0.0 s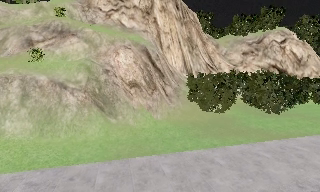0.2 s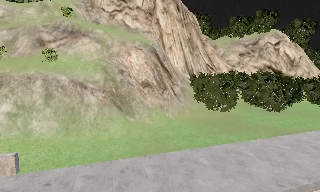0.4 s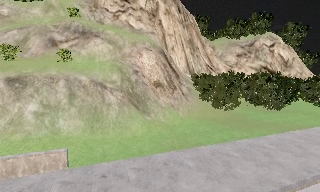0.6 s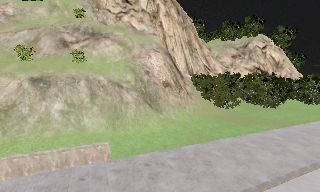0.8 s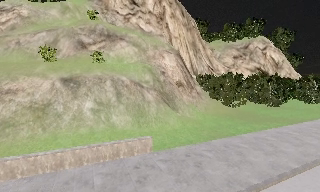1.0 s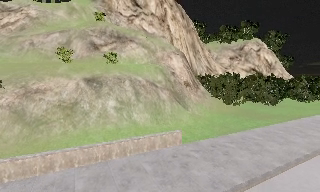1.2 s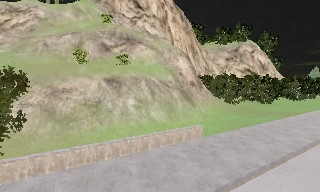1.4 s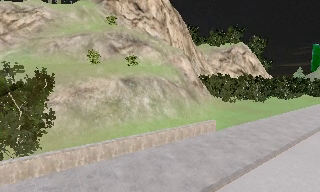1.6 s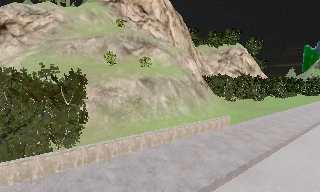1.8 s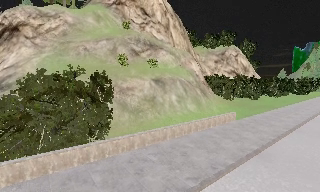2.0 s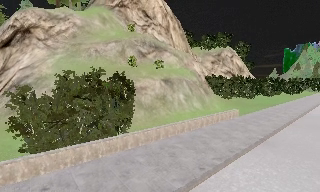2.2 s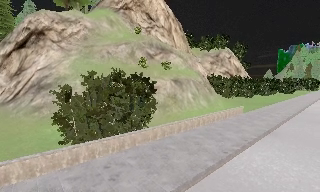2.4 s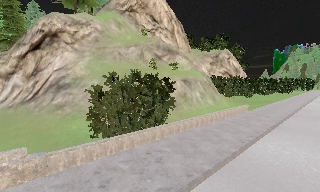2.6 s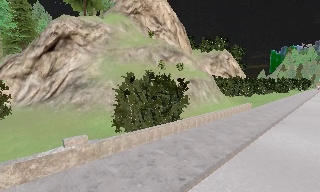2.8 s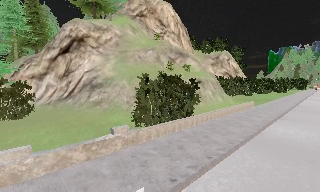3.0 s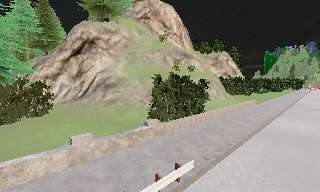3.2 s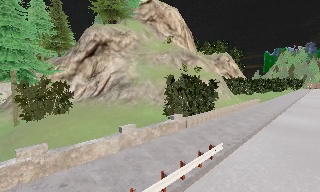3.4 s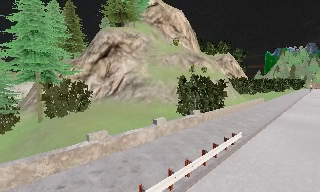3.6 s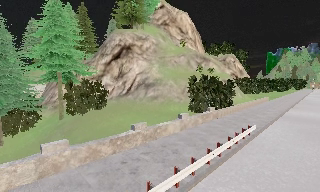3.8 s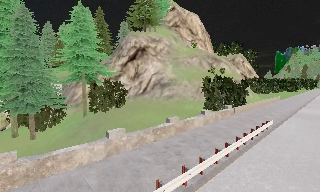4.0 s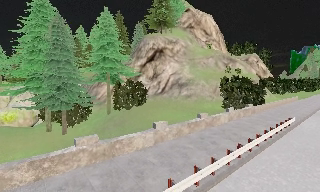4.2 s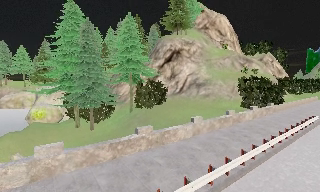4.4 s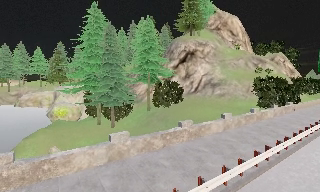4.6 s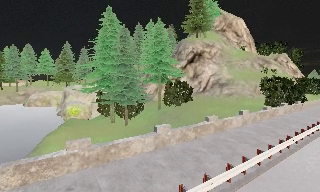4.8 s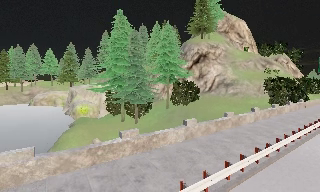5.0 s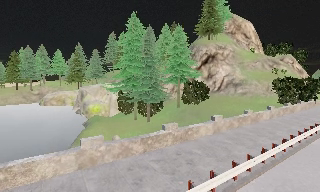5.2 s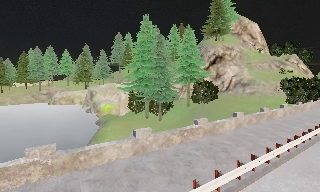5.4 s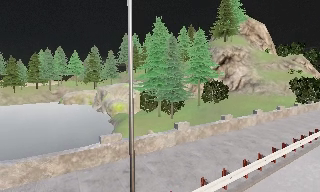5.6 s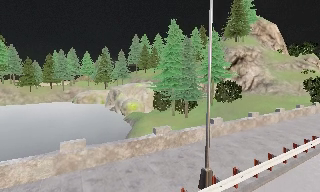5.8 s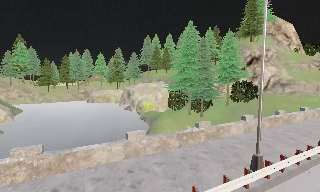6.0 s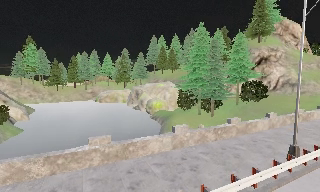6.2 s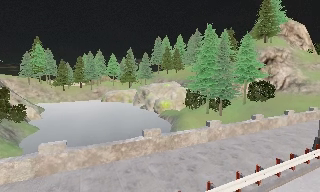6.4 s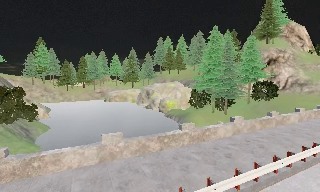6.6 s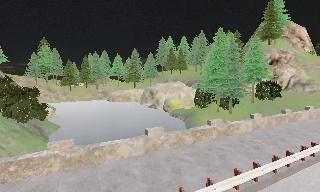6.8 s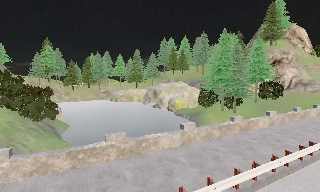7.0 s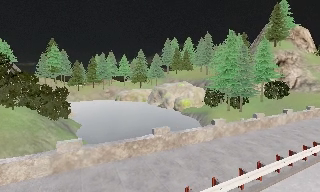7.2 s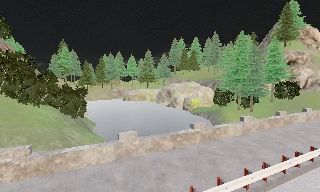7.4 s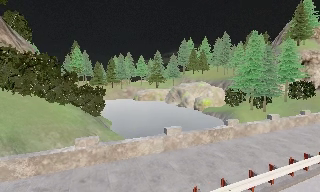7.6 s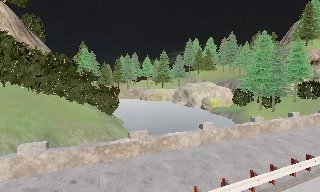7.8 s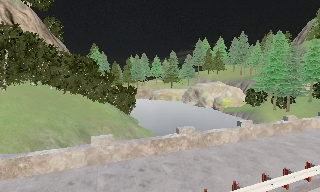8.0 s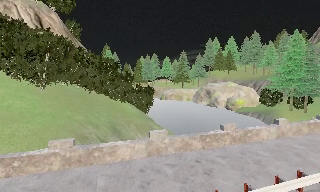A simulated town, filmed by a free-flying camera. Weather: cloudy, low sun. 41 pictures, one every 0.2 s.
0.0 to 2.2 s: The camera pans to its right, which is clockwise from overhead, by about 25 degrees. It travels to its left and backward, about 25 m, so close, fixed things drift to the right.
2.2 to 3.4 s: The camera travels to its left and backward, about 14 m, so close, fixed things drift to the right.
3.4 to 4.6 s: The camera pans to its left, which is counterclockwise from overhead, by about 10 degrees. It travels to its left and backward, about 14 m, so close, fixed things drift to the right.
4.6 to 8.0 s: The camera pans to its left, which is counterclockwise from overhead, by about 15 degrees. It travels to its left and backward, about 40 m, so close, fixed things drift to the right.
The film runs forward here.
